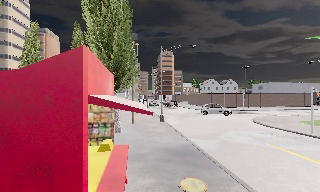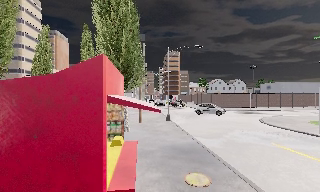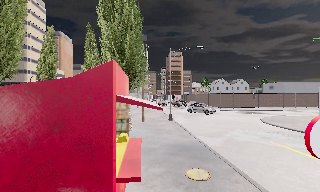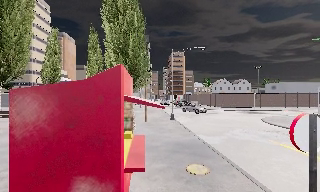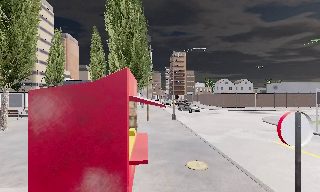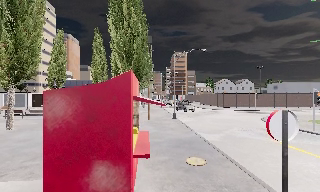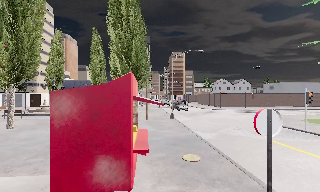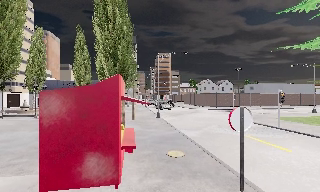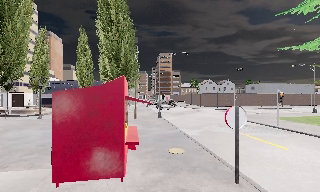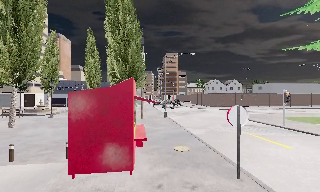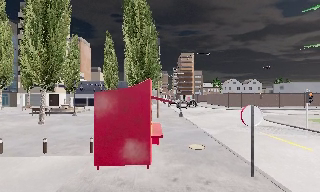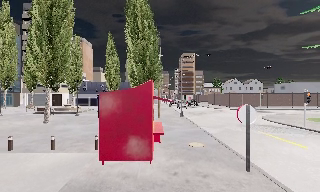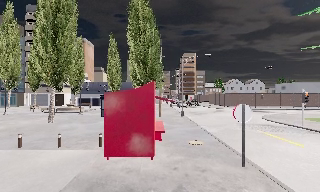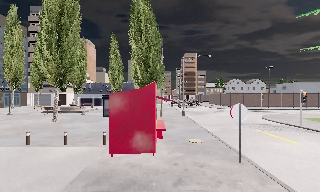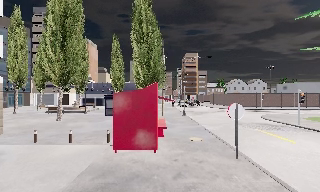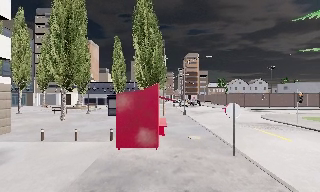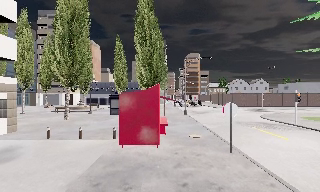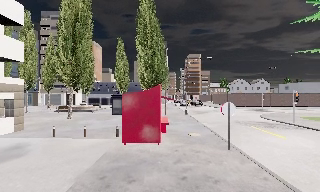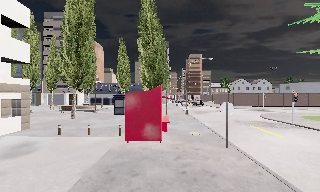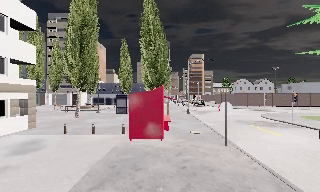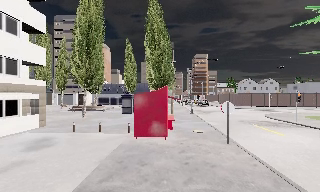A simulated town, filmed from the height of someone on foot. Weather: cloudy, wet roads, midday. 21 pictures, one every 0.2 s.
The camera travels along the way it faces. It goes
backward.
0.0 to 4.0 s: The scene slides to the right, as the camera pans about 15 degrees to its left. It travels backward, about 7 m, so what stands in front gets smaller.
The film runs backward here.
